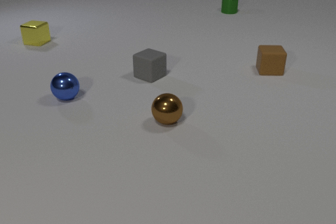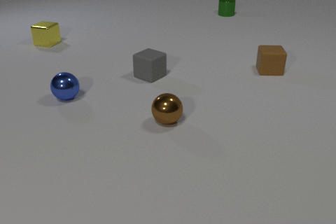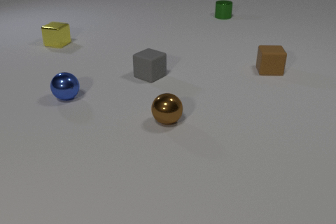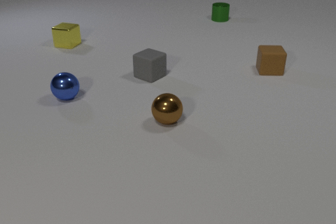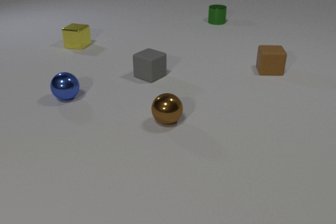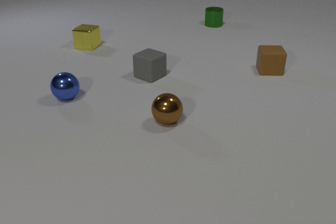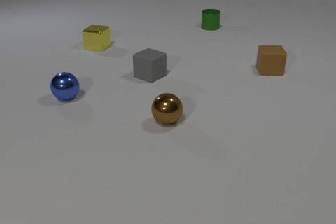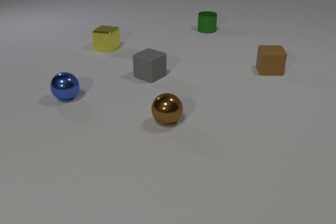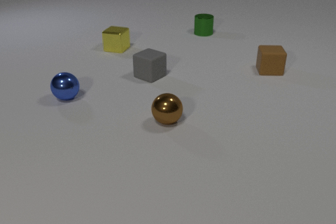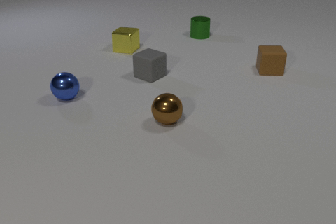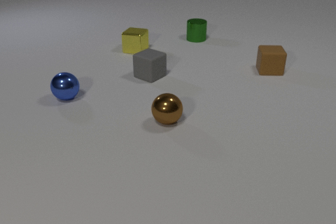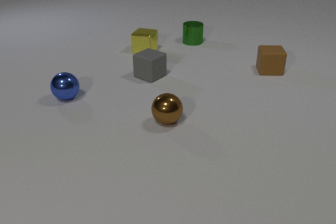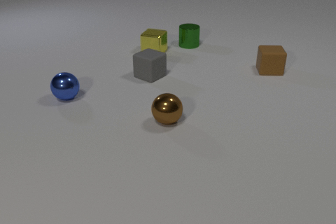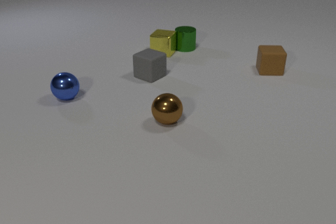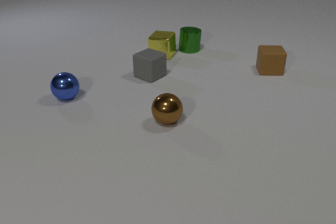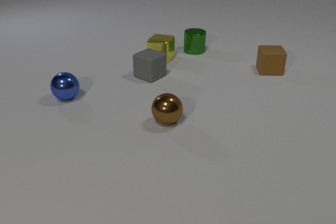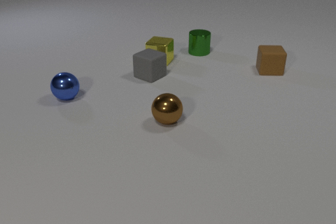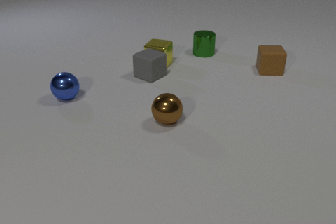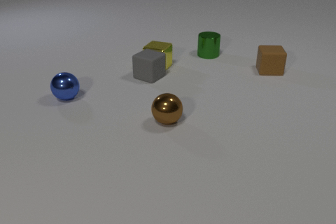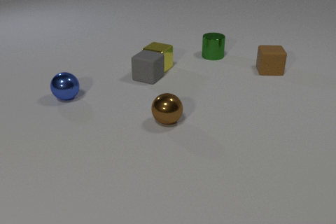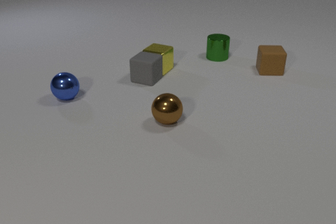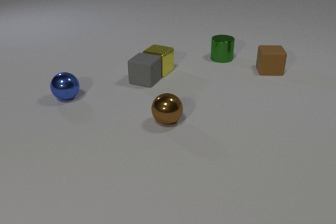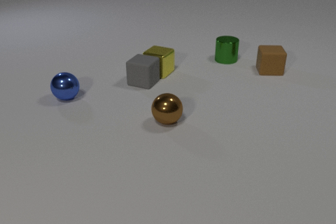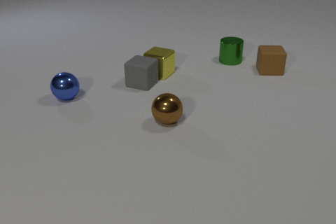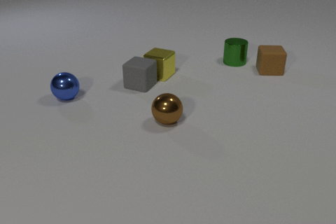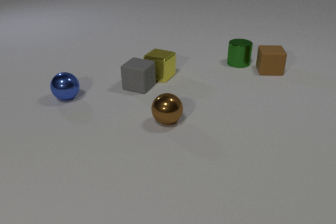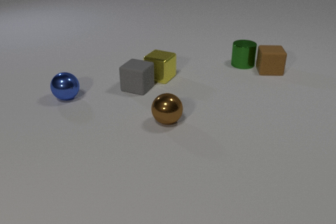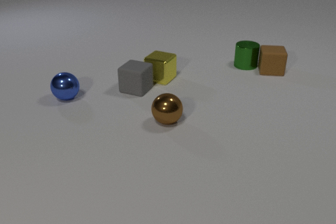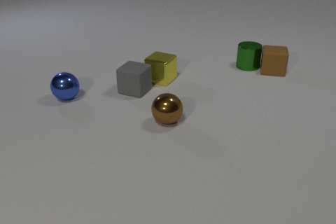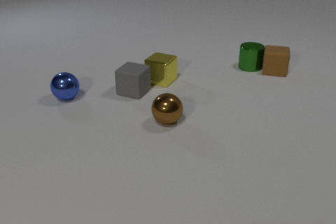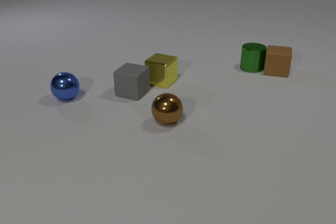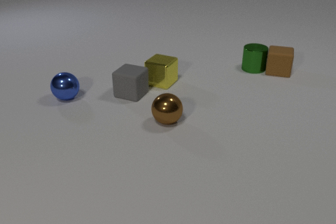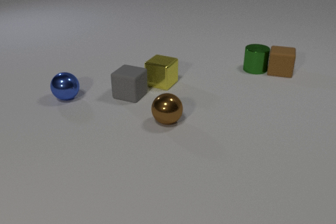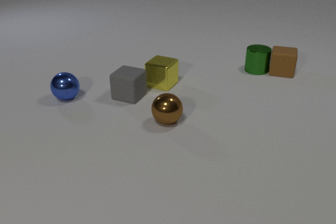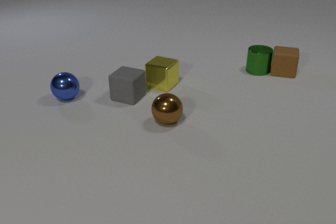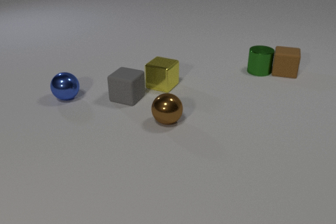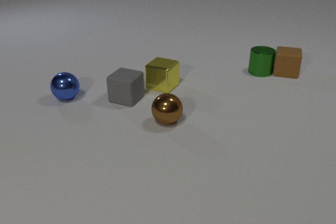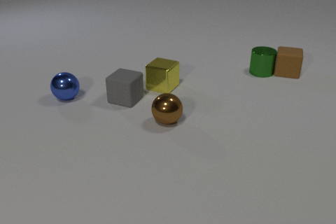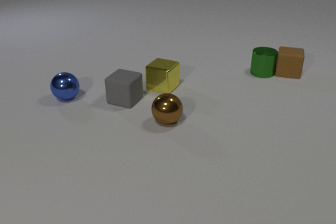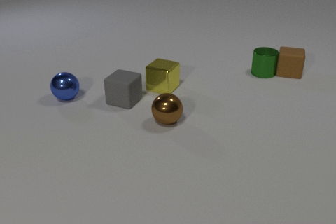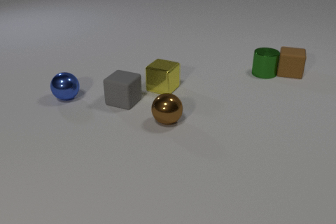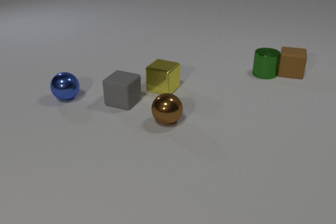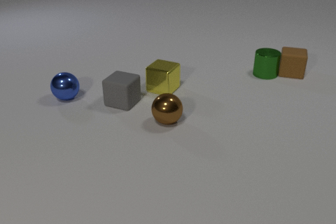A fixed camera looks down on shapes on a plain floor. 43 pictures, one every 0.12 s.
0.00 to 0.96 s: The yellow metal cube slides to the right and toward the camera. The green metal cylinder slides toward the camera.
0.96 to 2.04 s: The yellow metal cube slides toward the camera and to the right. The green metal cylinder slides toward the camera. The yellow metal cube and the green metal cylinder collide.
2.04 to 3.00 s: The yellow metal cube slides toward the camera. The green metal cylinder slides to the right and toward the camera. The gray rubber cube slides toward the camera and to the left. The yellow metal cube and the gray rubber cube collide.
3.00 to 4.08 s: The yellow metal cube slides toward the camera. The green metal cylinder slides to the right and toward the camera. The gray rubber cube slides toward the camera and to the left. The brown rubber cube slides to the right. The green metal cylinder and the brown rubber cube collide.
4.08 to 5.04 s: The yellow metal cube slides toward the camera. The green metal cylinder slides to the right and toward the camera. The gray rubber cube slides toward the camera. The brown rubber cube slides to the right.
Are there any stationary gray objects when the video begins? yes.
What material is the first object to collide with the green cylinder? metal.
How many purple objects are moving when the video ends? 0.
